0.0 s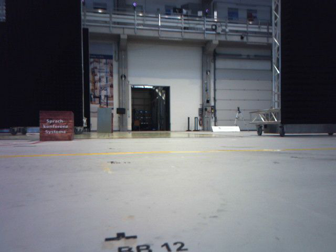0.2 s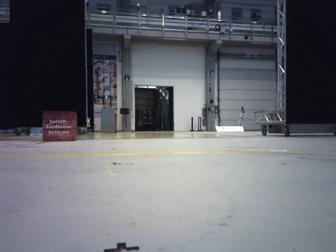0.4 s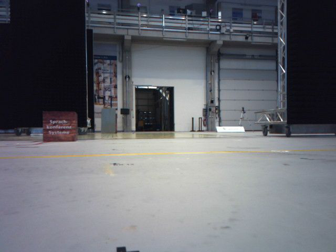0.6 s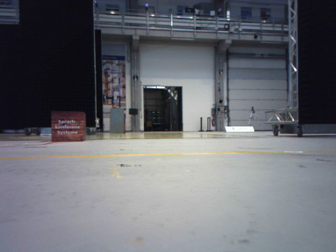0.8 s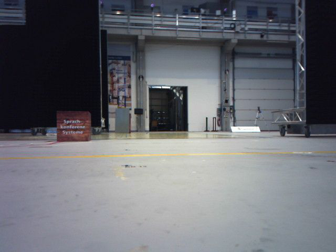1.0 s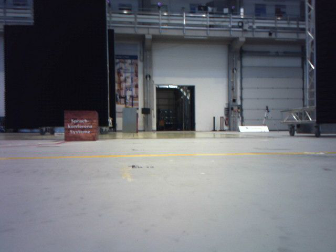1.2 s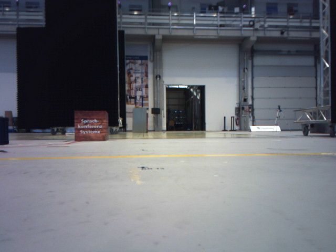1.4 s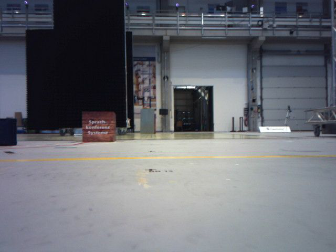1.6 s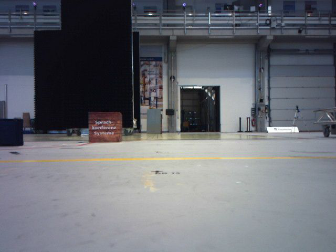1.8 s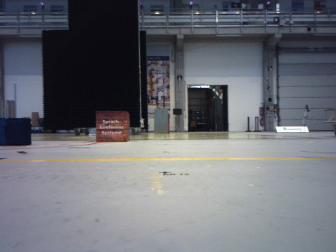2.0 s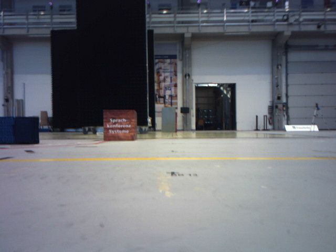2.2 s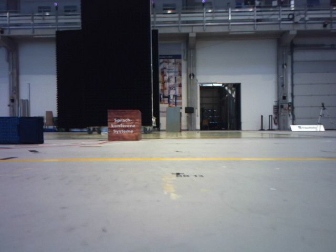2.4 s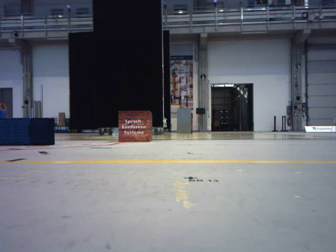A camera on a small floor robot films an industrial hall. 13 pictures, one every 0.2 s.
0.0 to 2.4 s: The scene slides to the right, as the camera pans about 15 degrees to its left. It travels forward, about 0.4 m, so what stands in front looms larger.
The film runs forward here.
